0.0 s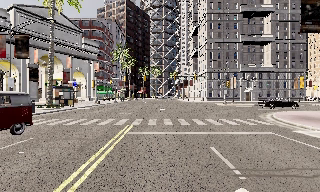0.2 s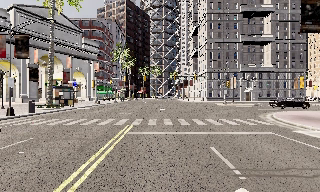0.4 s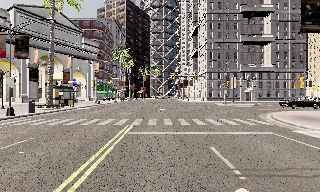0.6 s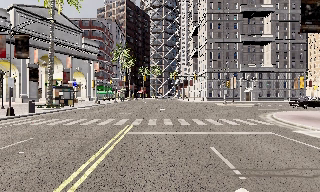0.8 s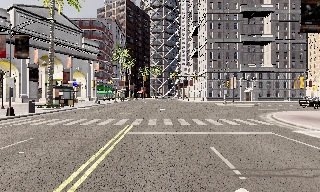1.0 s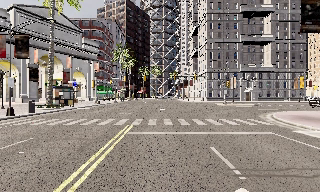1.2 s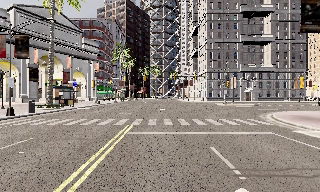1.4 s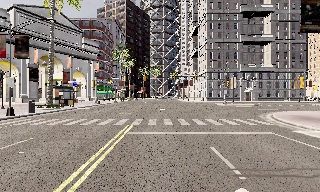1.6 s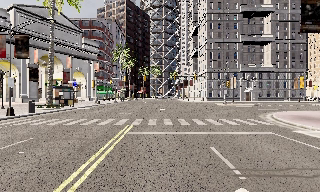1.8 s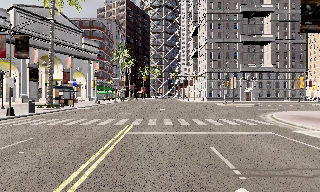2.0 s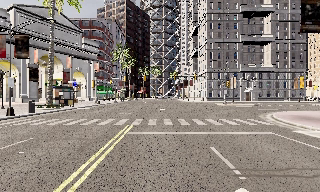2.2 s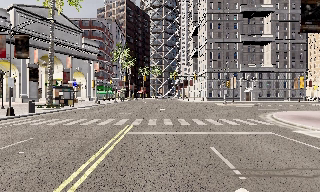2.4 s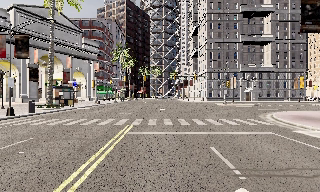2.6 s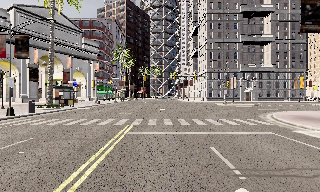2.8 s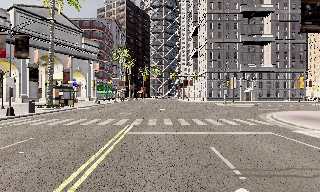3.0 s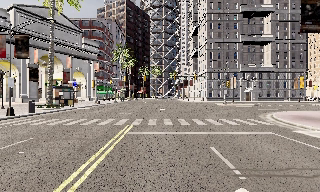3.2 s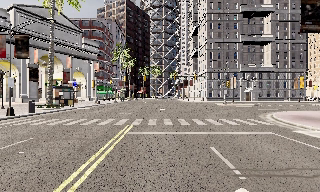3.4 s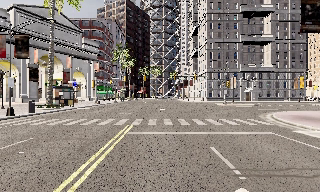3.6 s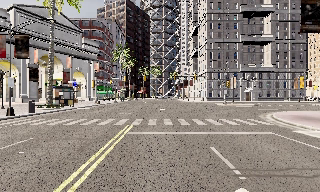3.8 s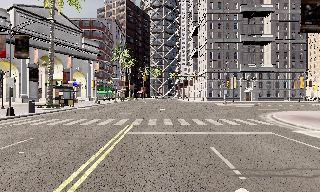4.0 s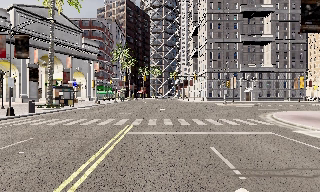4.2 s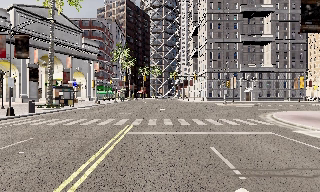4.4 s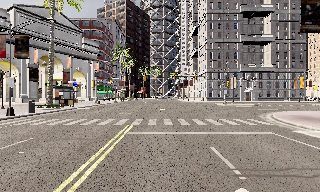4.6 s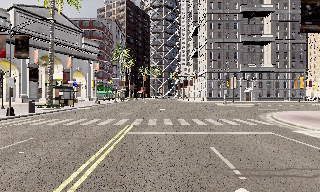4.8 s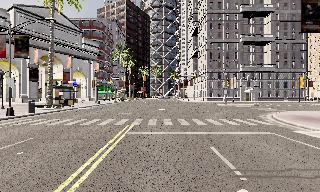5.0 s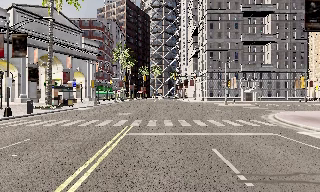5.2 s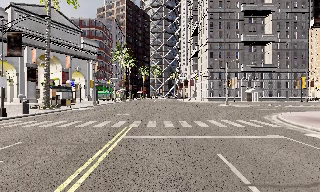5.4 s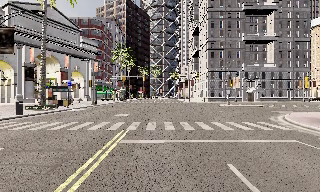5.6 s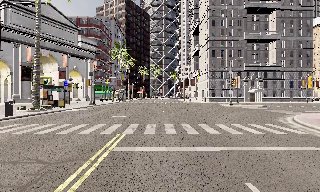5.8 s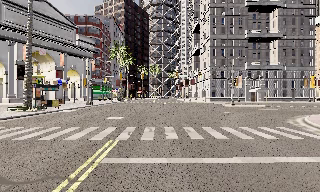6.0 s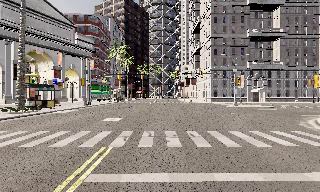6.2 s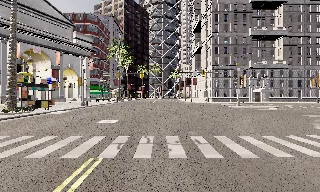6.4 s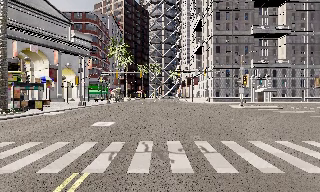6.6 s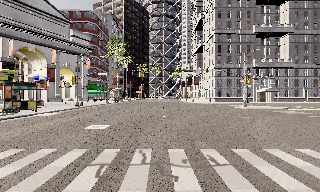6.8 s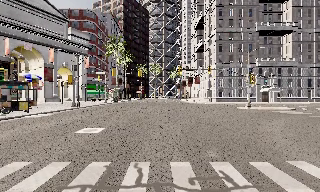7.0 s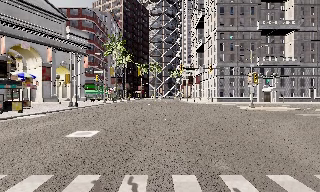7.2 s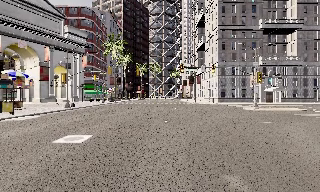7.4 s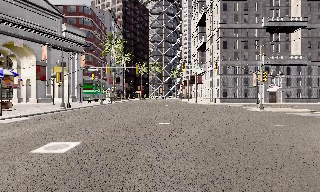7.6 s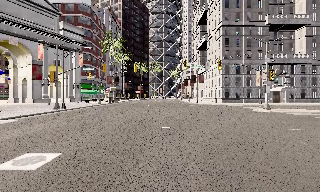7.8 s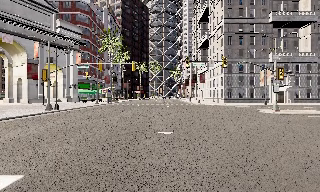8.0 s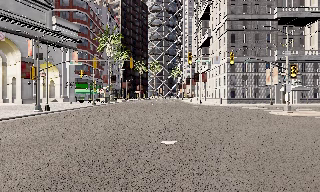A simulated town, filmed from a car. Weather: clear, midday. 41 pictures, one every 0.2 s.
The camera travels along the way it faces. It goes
forward.
0.0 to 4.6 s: The camera keeps its place and its aim.
4.6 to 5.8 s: The camera travels forward, about 3 m, so what stands in front looms larger. It gains speed.
5.8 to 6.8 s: The camera travels forward, about 4.5 m, so what stands in front looms larger.
6.8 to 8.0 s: The camera travels forward, about 7 m, so what stands in front looms larger. It gains speed.
The film runs forward here.
